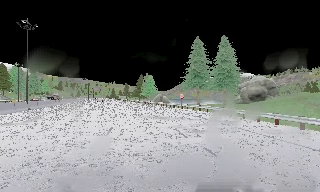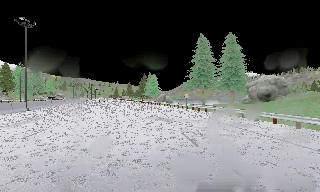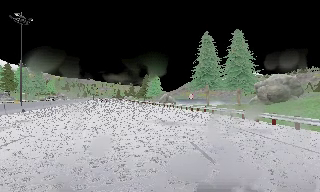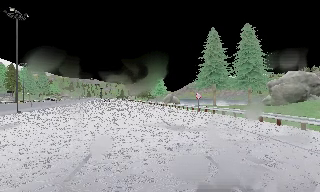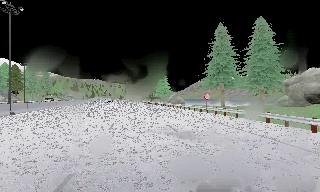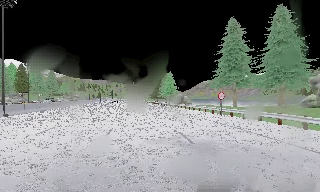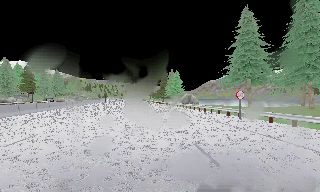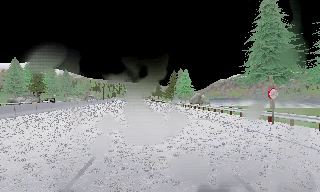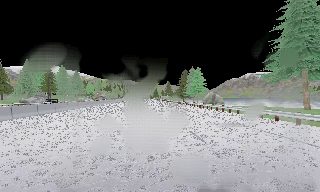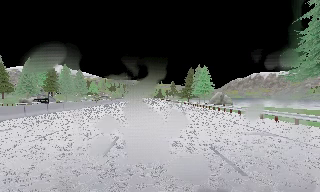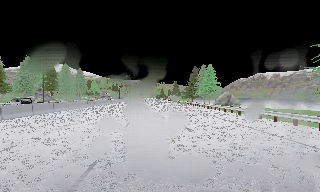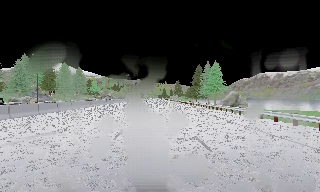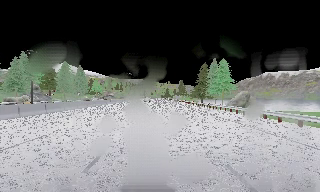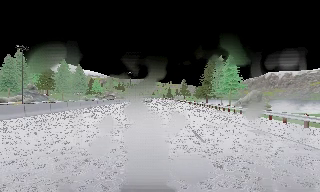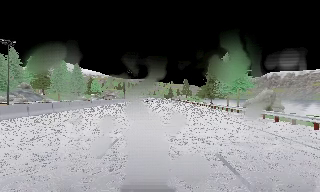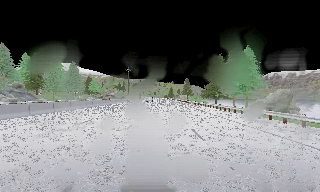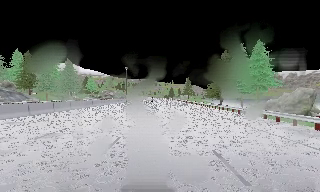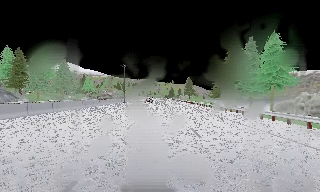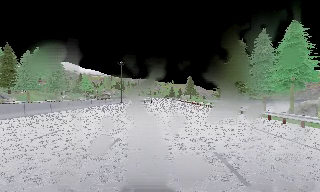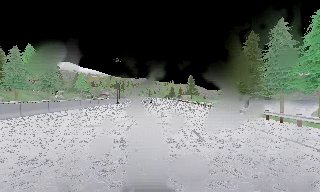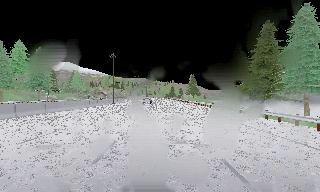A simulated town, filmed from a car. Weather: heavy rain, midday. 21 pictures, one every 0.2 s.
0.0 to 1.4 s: The scene slides to the right, as the camera pans about 10 degrees to its left. It travels forward, about 12 m, so what stands in front looms larger. It gains speed.
1.4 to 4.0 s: The camera travels forward, about 45 m, so what stands in front looms larger.
The film runs forward here.
